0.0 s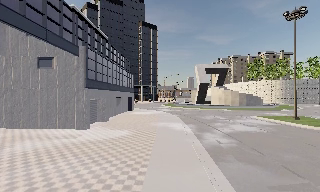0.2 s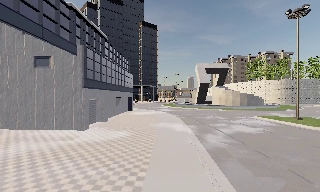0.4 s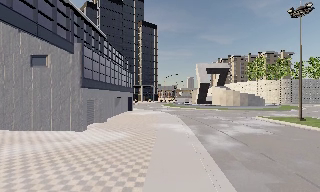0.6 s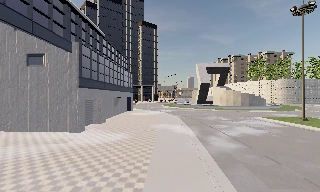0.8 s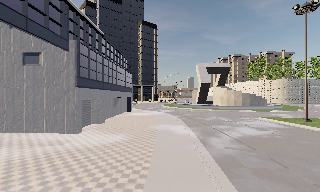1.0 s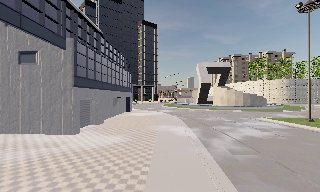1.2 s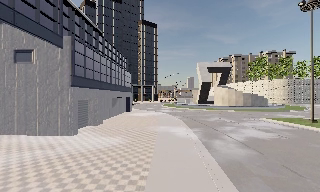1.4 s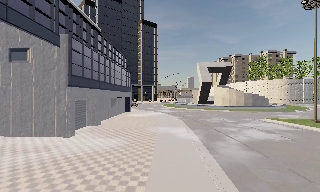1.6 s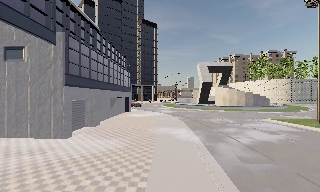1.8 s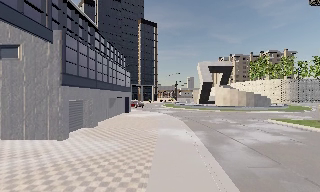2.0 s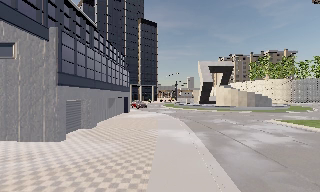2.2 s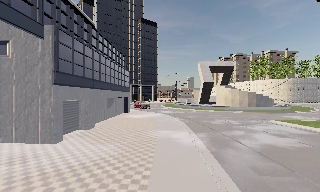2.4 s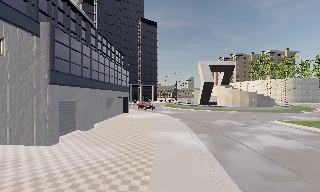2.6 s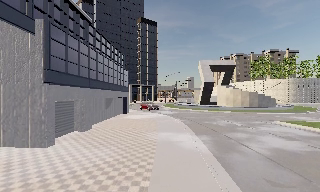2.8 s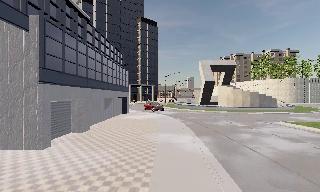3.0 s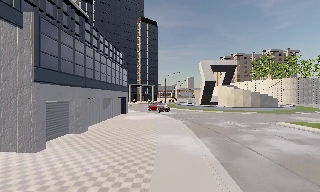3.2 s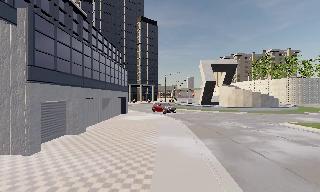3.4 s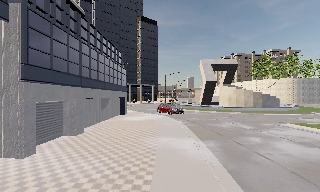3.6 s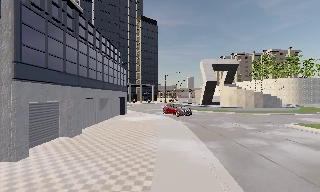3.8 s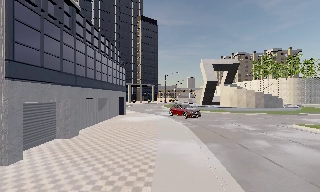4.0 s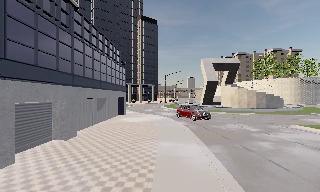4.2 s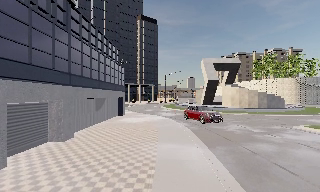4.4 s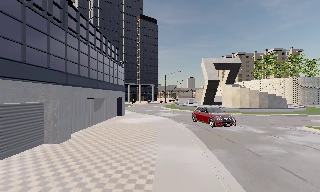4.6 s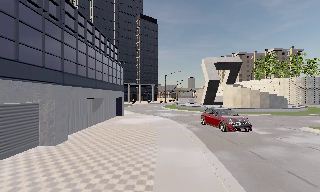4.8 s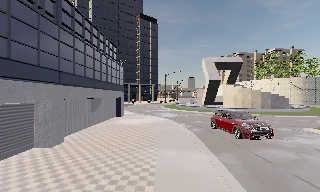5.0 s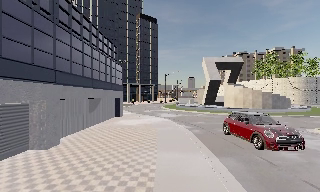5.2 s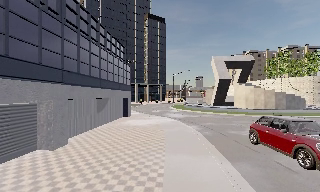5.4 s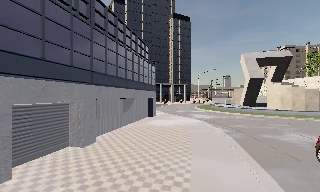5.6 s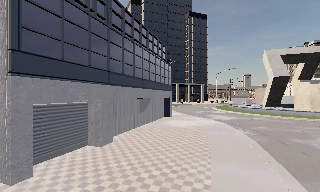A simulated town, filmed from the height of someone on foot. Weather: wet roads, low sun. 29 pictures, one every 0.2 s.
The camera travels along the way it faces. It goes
forward.
0.0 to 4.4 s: The camera travels forward, about 7 m, so what stands in front looms larger.
4.4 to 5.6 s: The scene slides to the right, as the camera pans about 15 degrees to its left. It travels forward, about 2 m, so what stands in front looms larger.
The film runs forward here.
